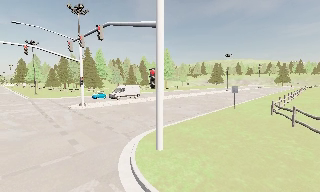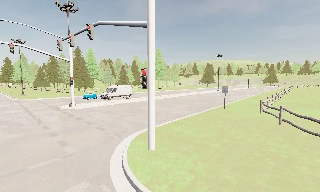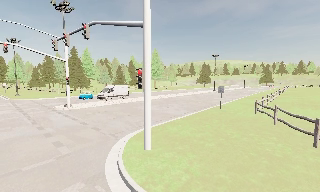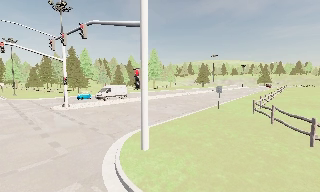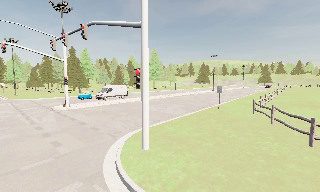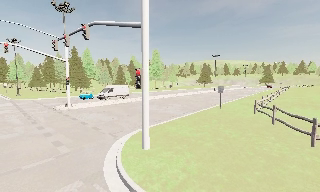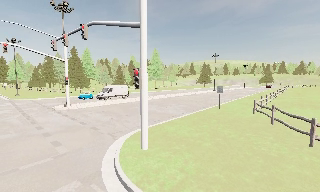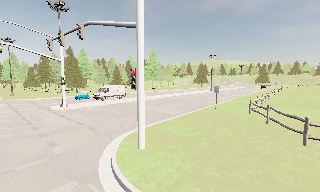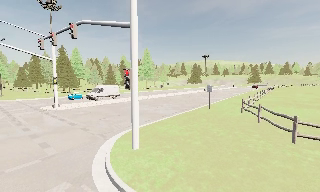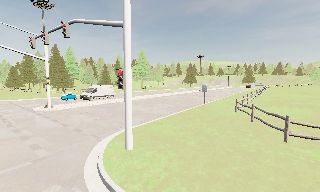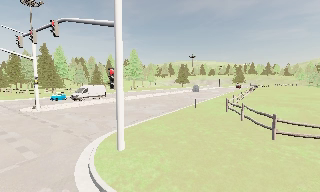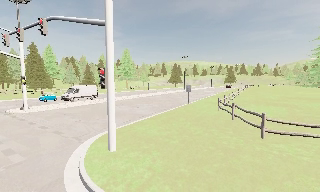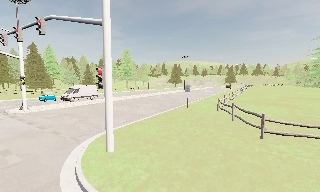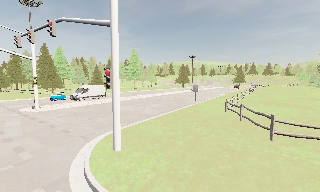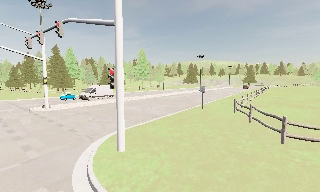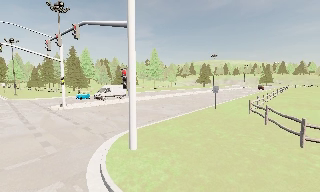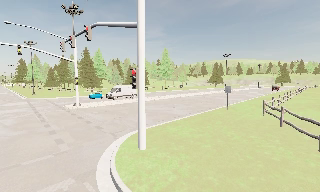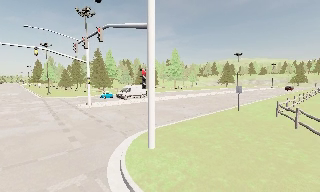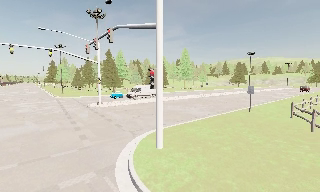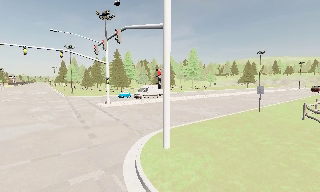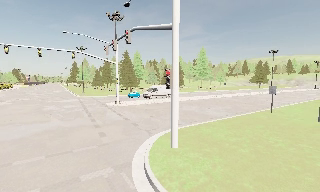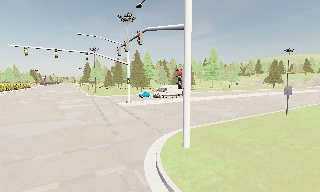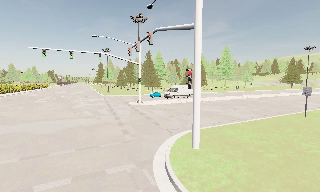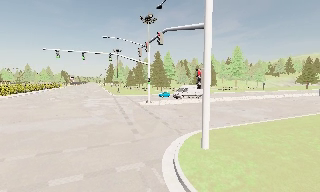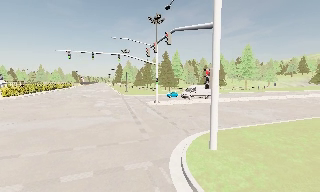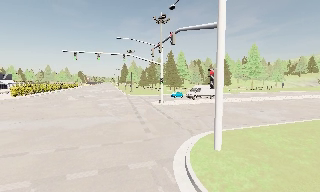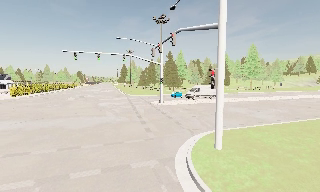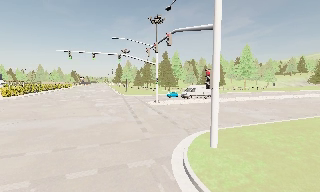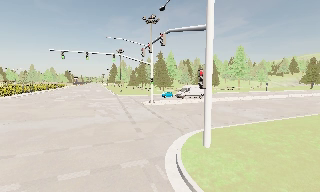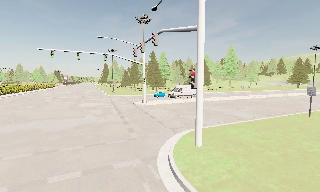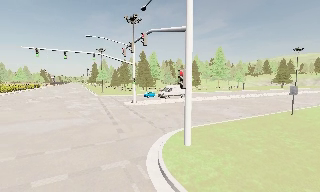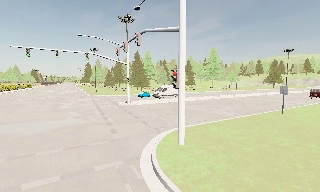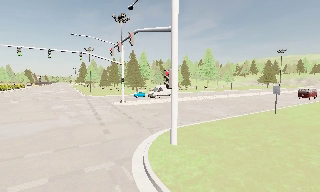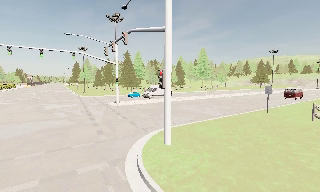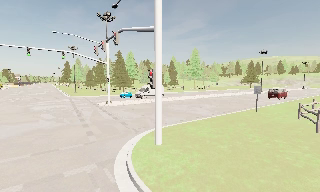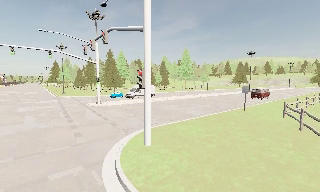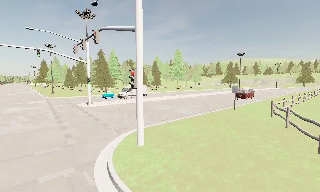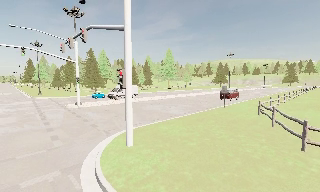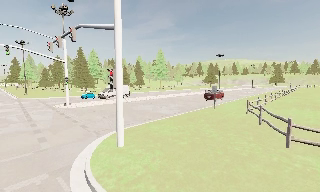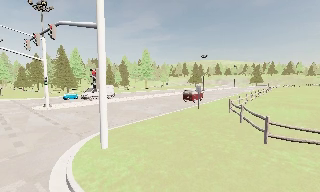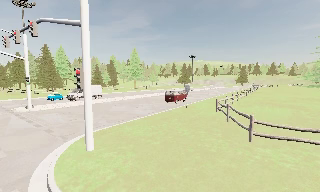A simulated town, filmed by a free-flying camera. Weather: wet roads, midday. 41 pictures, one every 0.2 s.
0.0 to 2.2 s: The camera pans to its right, which is clockwise from overhead, by about 15 degrees.
2.2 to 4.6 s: The camera pans to its left, which is counterclockwise from overhead, by about 35 degrees.
4.6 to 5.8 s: The camera shifts only a little, or ends up much as it began.
5.8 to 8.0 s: The camera swings to its right by about 30 degrees, and the scene slides to the left. It travels to its right, about 1 m, so close, fixed things drift to the left.
The film runs backward here.
